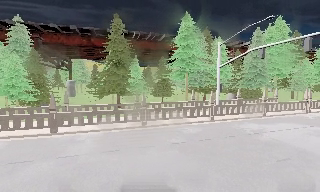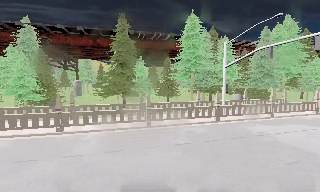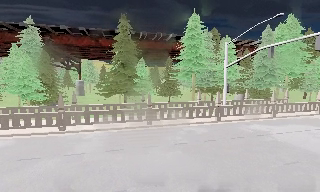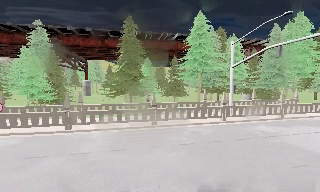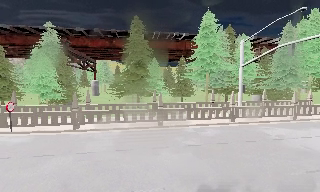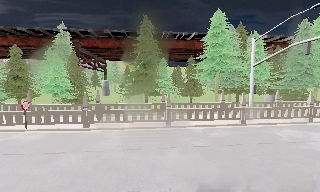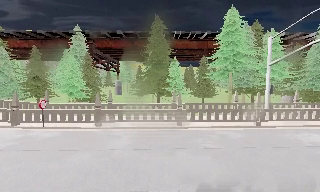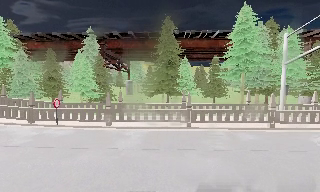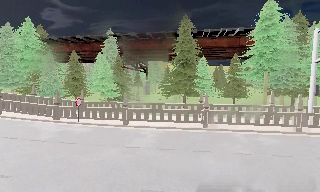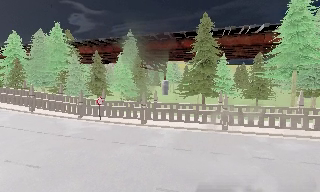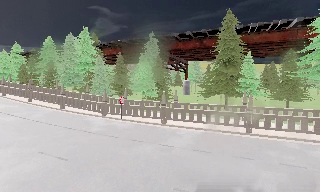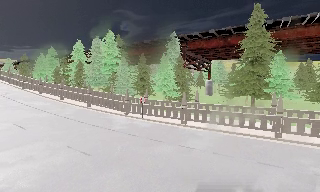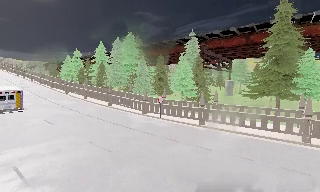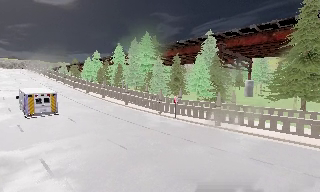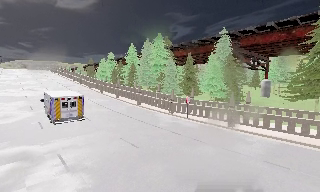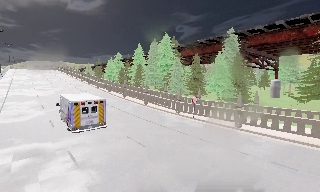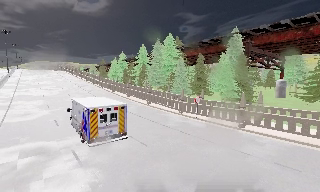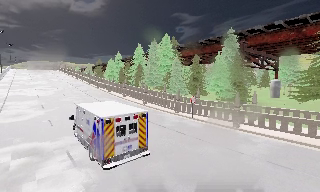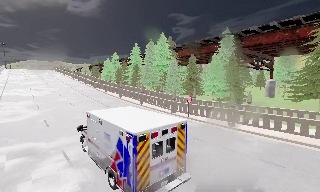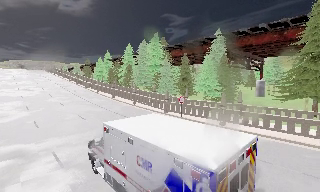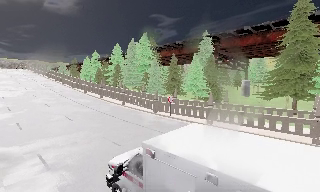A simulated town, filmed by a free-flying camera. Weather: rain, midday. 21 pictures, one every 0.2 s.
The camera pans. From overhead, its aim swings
counterclockwise.
The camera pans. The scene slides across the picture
to the right.
0.0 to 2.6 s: The scene slides to the right, as the camera pans about 60 degrees to its left. It travels to its right, about 1 m.
2.6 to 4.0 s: The camera travels backward, about 0.5 m, so what stands in front gets smaller.
The film runs backward here.
